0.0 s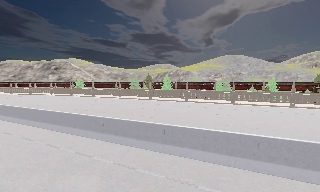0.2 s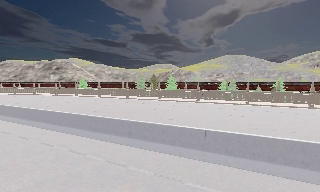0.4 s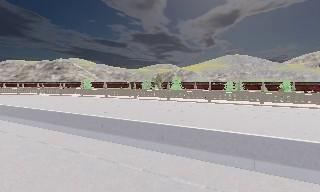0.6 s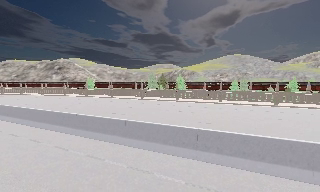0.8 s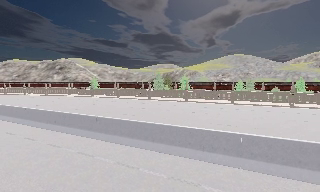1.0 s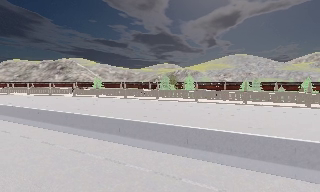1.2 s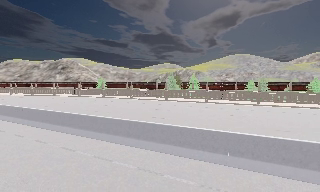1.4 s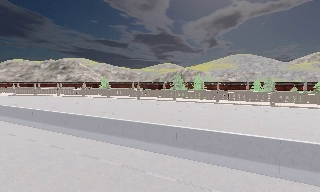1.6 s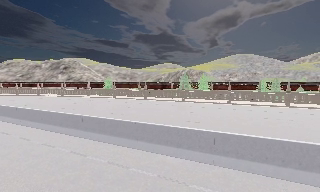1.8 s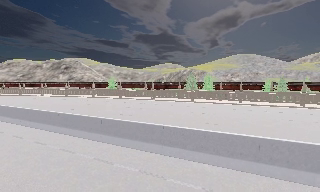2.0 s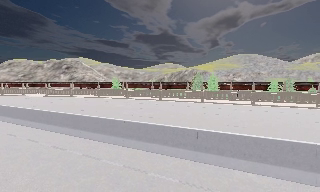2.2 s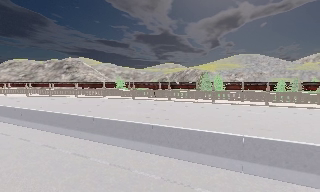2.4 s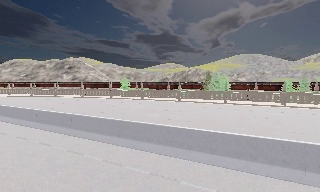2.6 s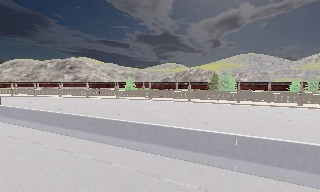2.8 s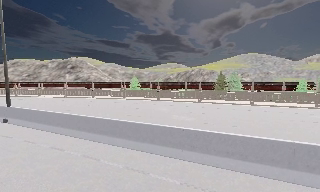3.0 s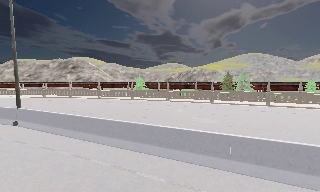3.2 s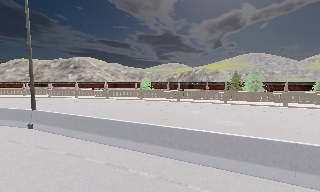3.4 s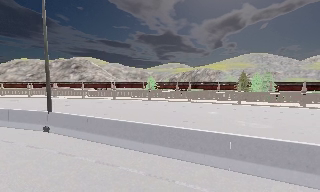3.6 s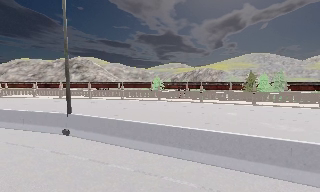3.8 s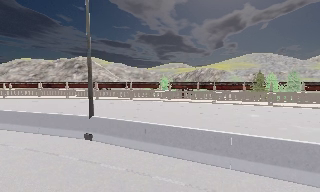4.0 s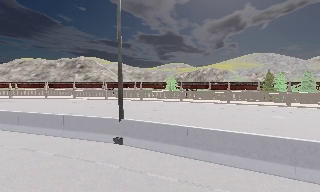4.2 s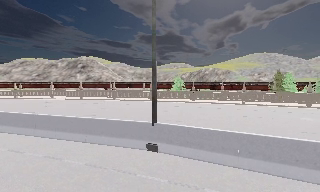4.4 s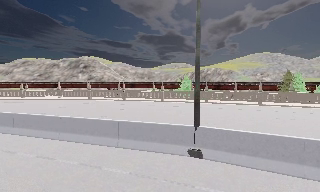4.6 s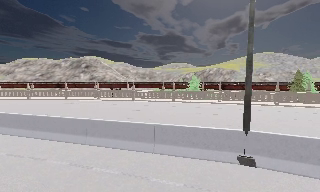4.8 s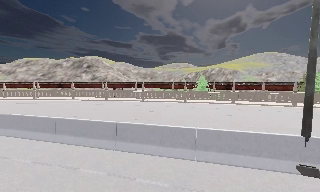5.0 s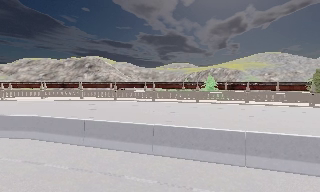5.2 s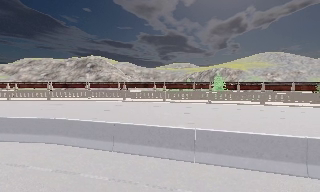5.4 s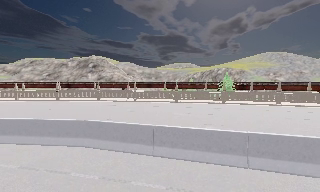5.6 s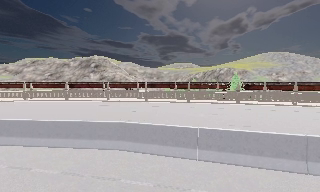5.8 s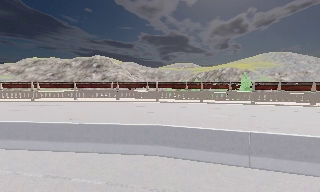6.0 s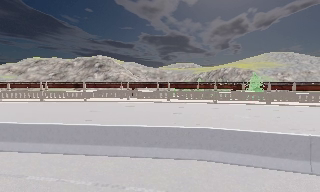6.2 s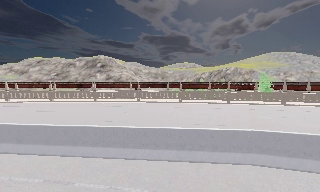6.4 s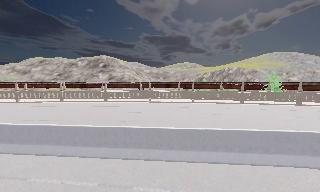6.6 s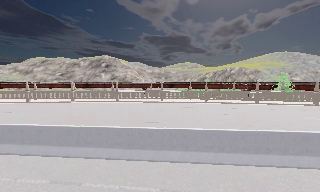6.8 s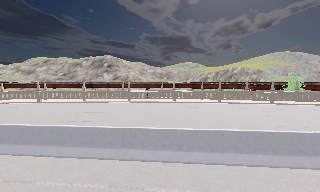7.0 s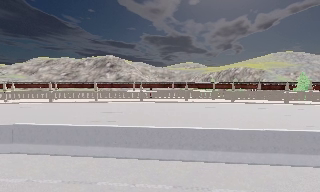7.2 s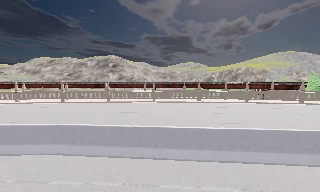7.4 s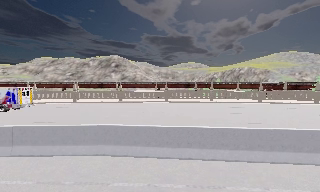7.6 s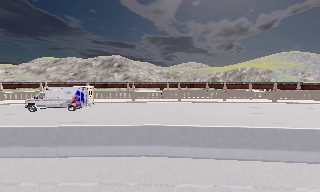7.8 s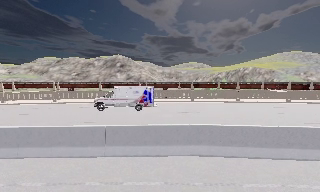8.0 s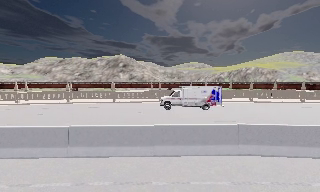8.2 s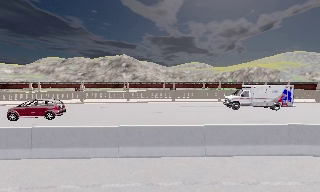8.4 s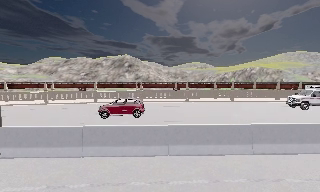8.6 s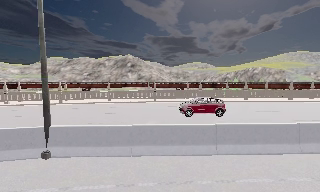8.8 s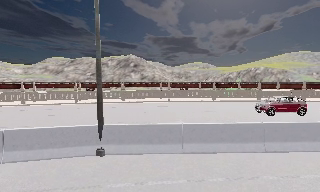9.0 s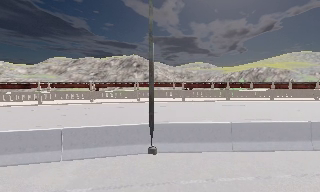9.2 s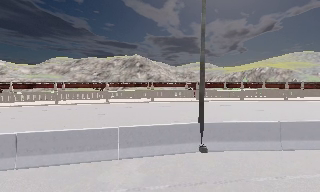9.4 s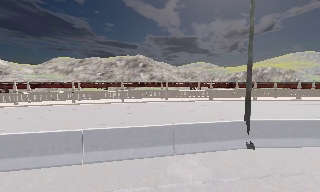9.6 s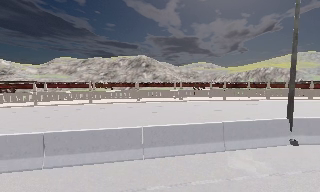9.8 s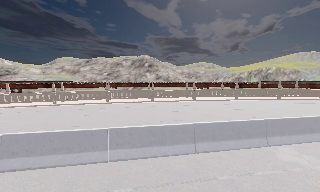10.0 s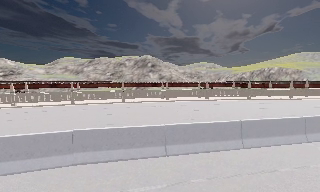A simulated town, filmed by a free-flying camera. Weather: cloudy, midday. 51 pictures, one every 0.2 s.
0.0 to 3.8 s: The camera travels to its left and forward, about 30 m, so close, fixed things drift to the right.
3.8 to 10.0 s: The camera travels to its left, about 55 m, so close, fixed things drift to the right.
The film runs backward here.
